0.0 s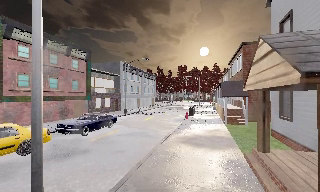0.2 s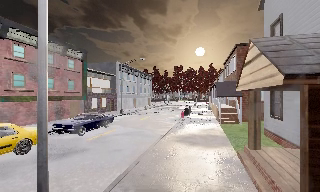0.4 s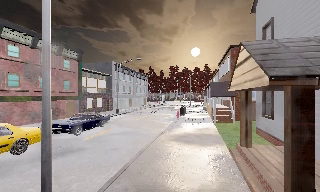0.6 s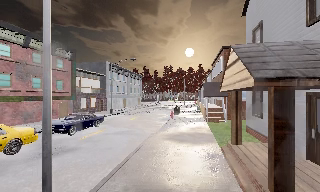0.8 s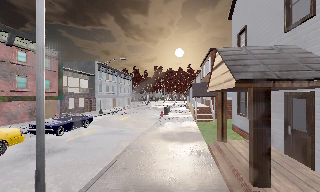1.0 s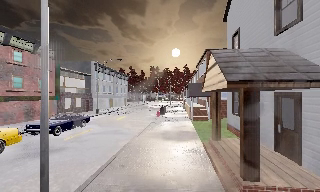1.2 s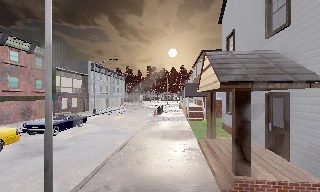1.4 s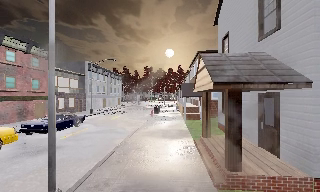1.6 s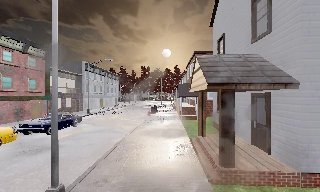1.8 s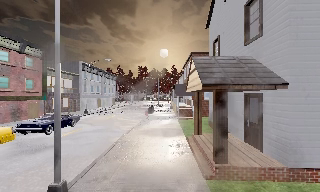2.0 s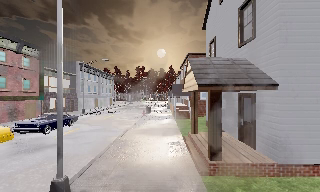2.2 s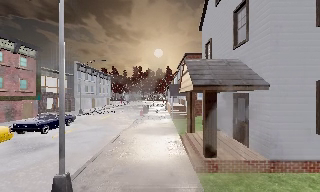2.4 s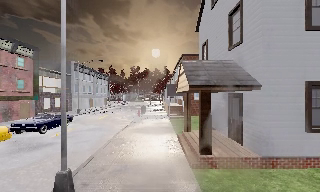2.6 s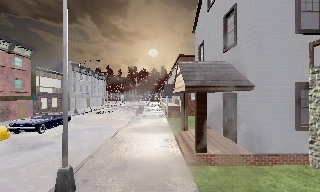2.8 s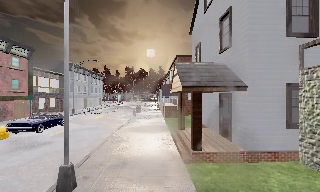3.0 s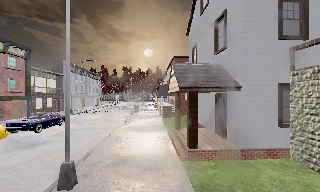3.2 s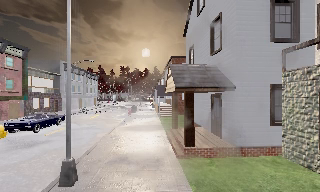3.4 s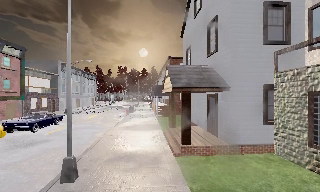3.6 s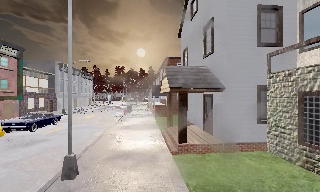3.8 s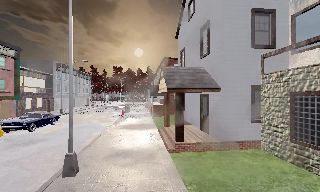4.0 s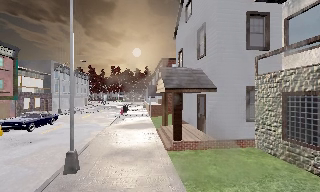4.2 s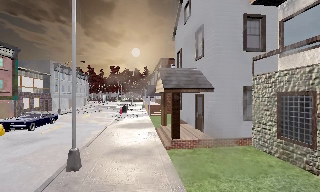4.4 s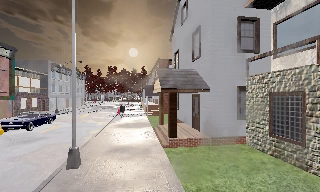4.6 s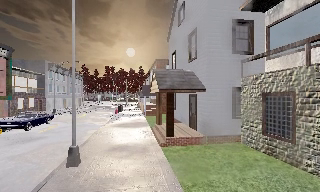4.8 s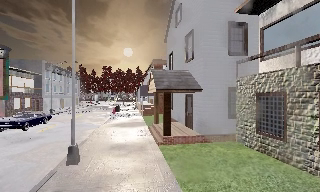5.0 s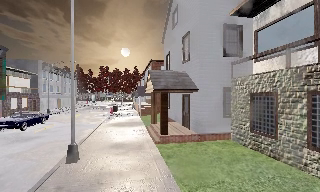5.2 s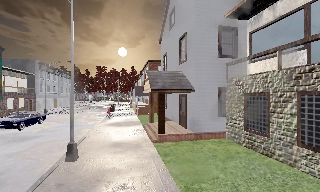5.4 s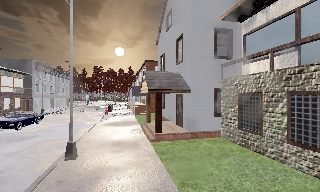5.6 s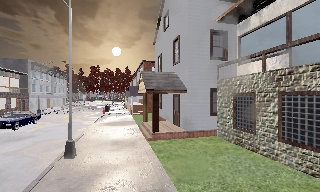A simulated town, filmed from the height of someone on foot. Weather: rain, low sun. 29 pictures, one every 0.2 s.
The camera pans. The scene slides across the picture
to the left.
The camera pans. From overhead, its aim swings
clockwise.
0.0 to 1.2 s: The scene slides to the left, as the camera pans about 10 degrees to its right. It travels backward, about 1.5 m, so what stands in front gets smaller.
1.2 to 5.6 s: The camera swings to its right by about 20 degrees, and the scene slides to the left. It travels backward, about 4.5 m, so what stands in front gets smaller.
The film runs backward here.
